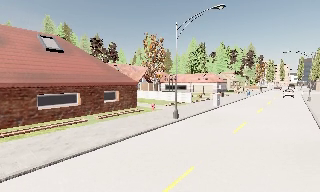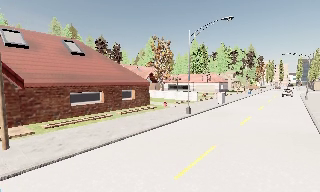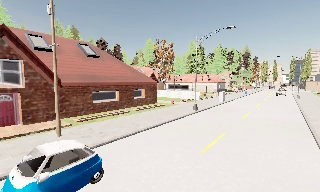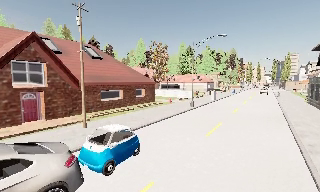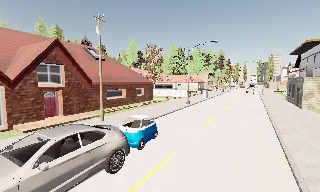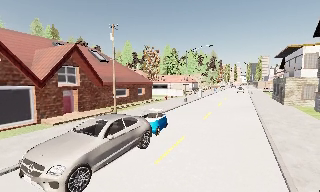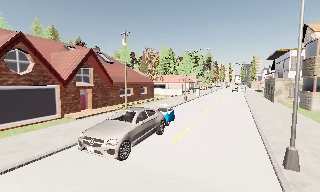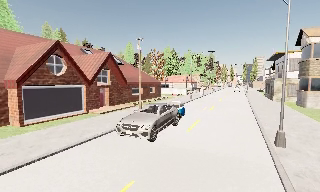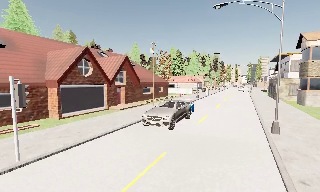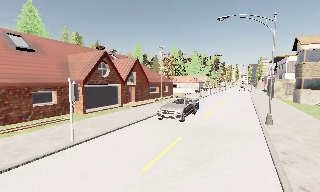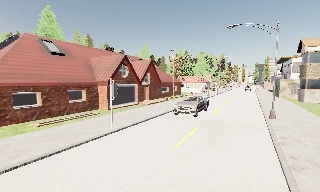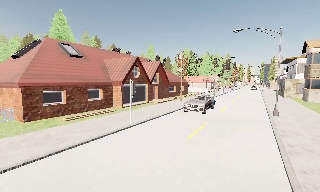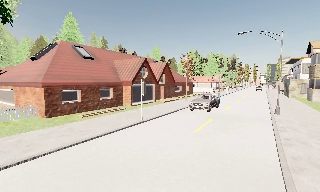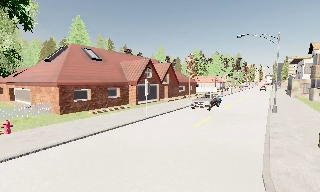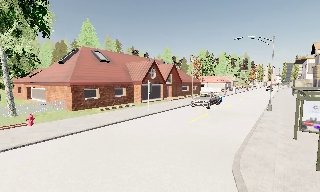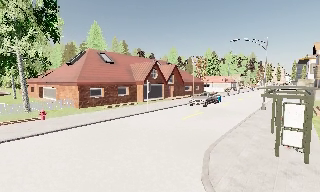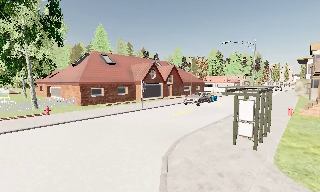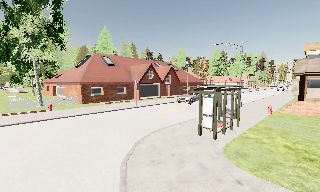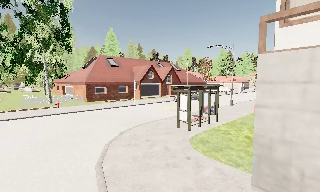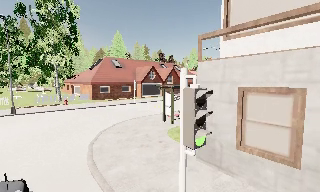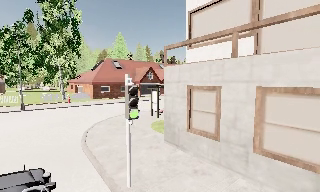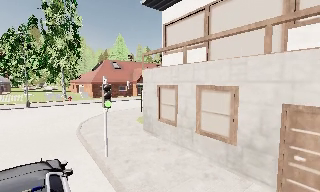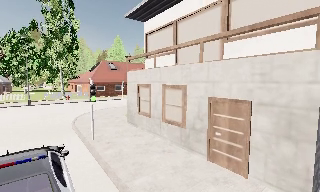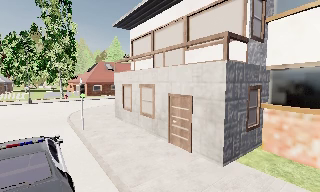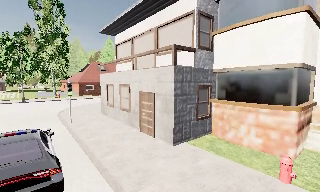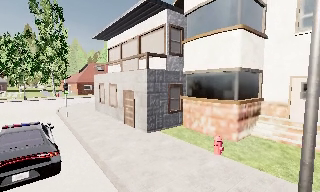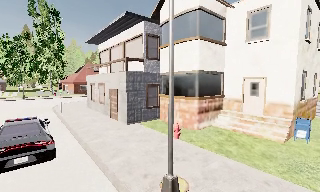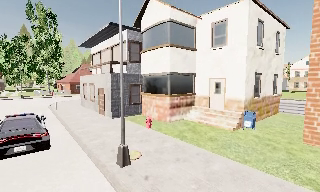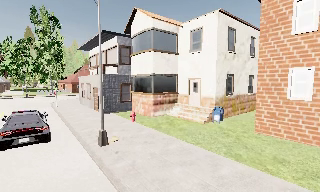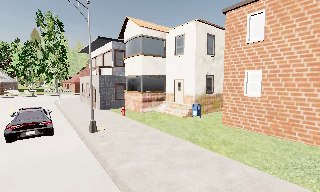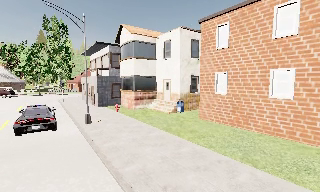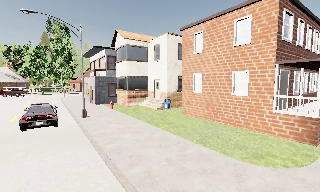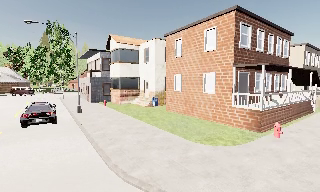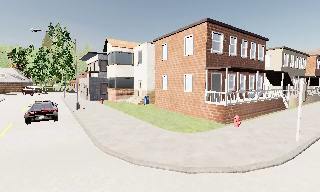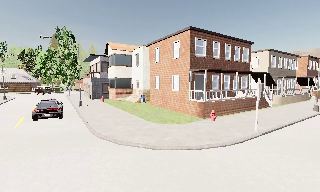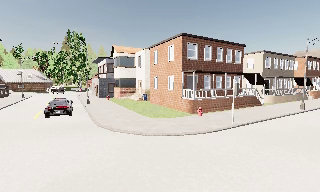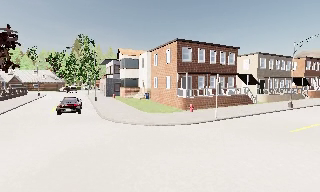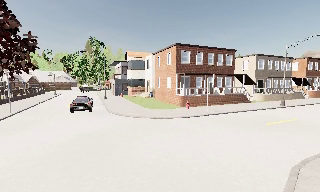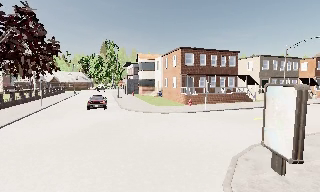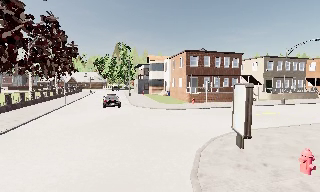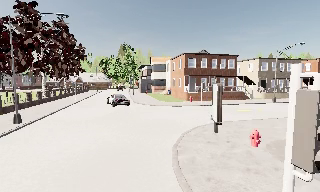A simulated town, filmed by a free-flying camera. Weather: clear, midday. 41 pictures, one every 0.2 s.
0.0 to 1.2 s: The camera pans to its right, which is clockwise from overhead, by about 15 degrees. It travels backward and to its left, about 14 m, so what stands in front gets smaller.
1.2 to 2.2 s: The camera travels backward and to its left, about 10 m, so what stands in front gets smaller.
2.2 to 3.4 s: The camera pans to its left, which is counterclockwise from overhead, by about 15 degrees. It travels backward and to its right, about 9 m, so what stands in front gets smaller. It gains speed.
3.4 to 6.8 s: The camera pans to its left, which is counterclockwise from overhead, by about 15 degrees. It travels backward and to its right, about 40 m, so what stands in front gets smaller.
6.8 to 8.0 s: The camera pans to its left, which is counterclockwise from overhead, by about 20 degrees. It travels backward and to its right, about 14 m, so what stands in front gets smaller.
The film runs backward here.
